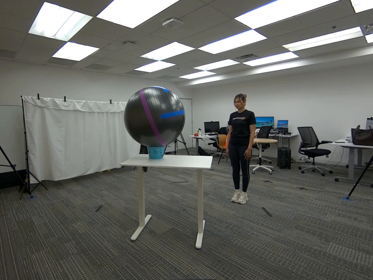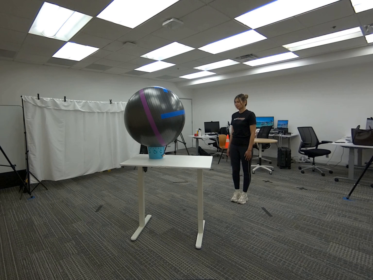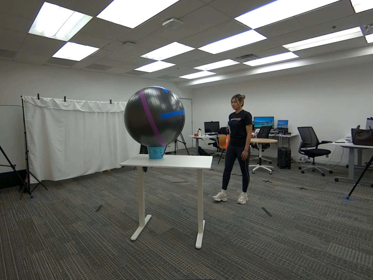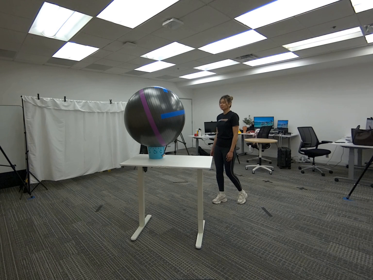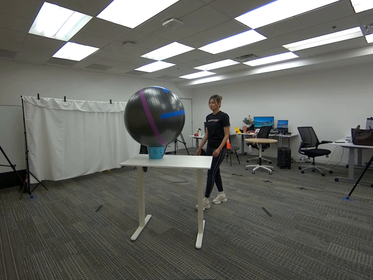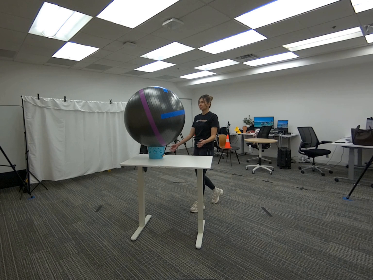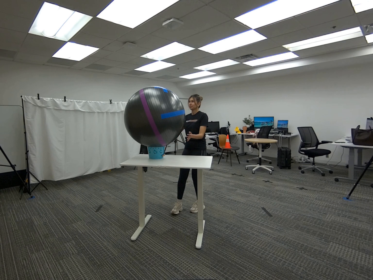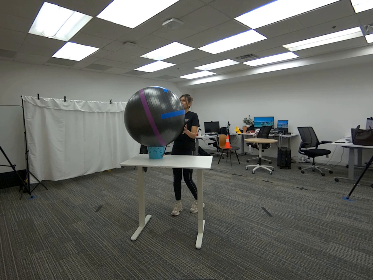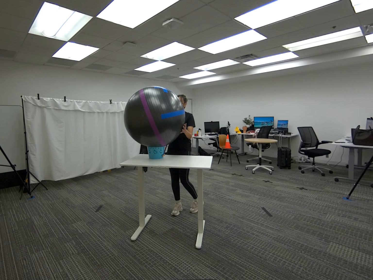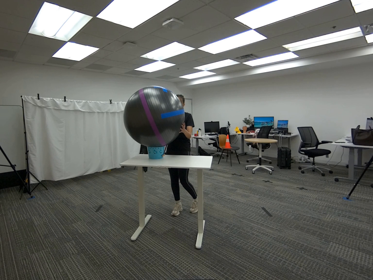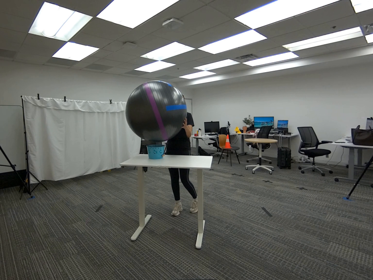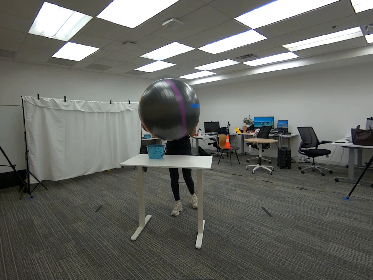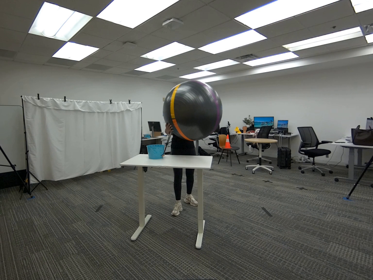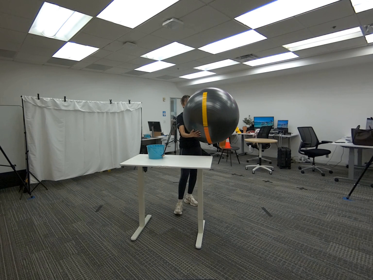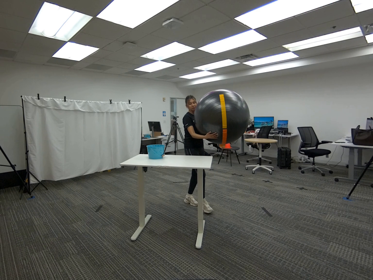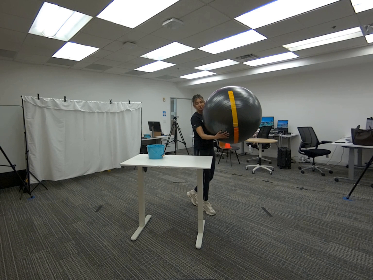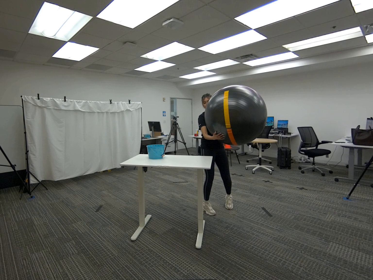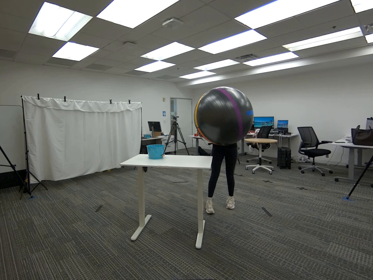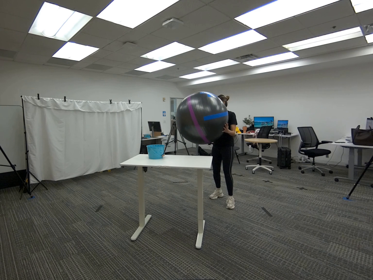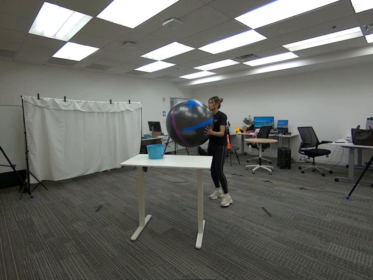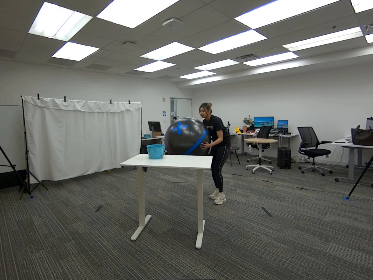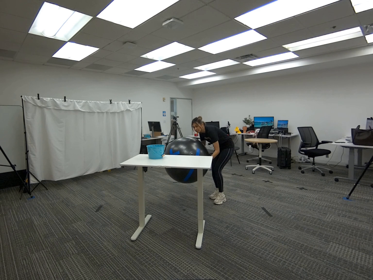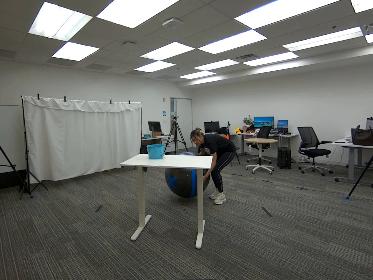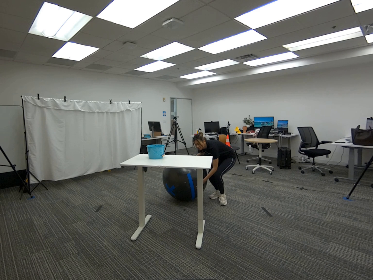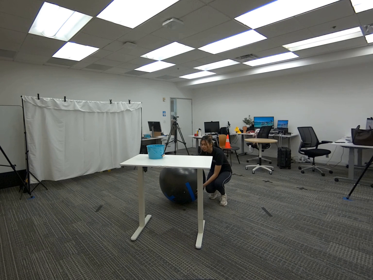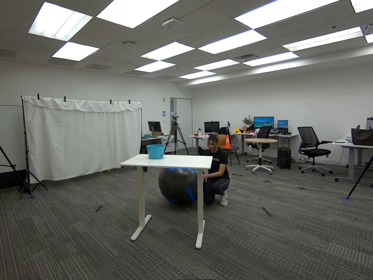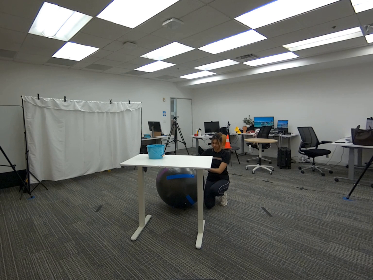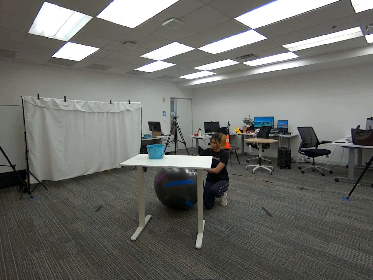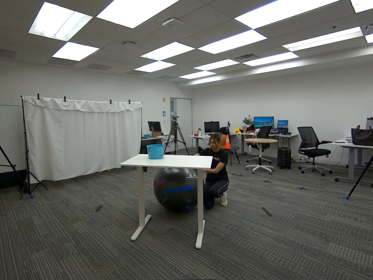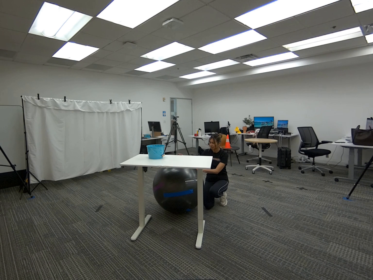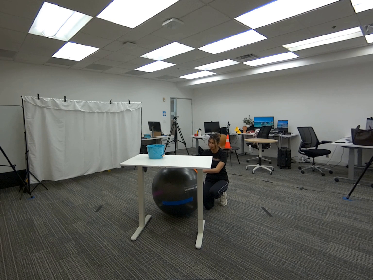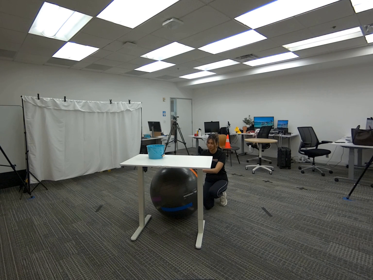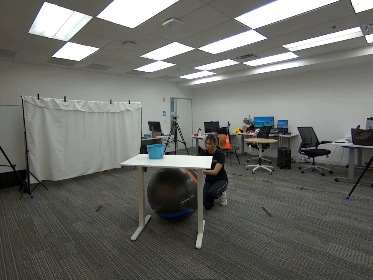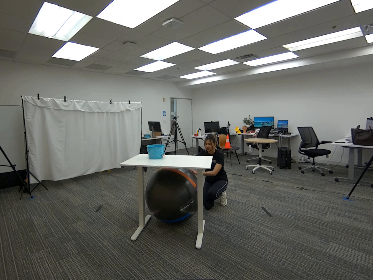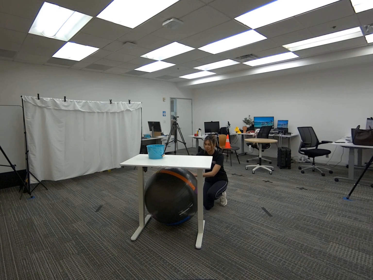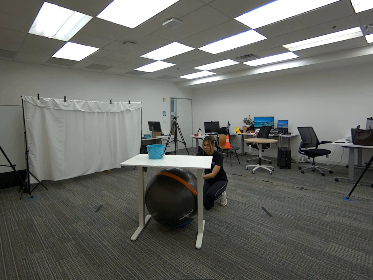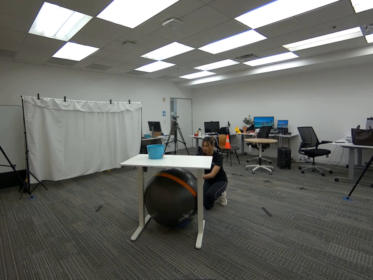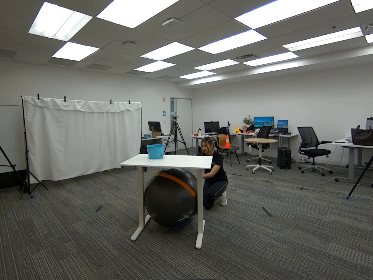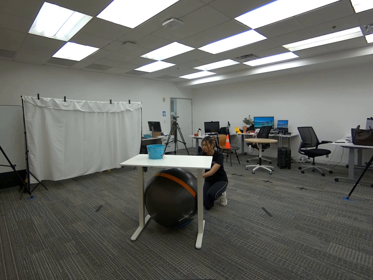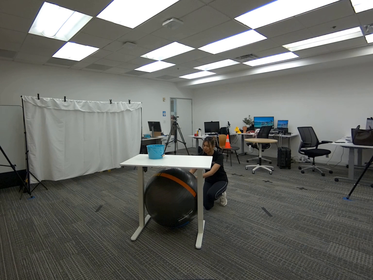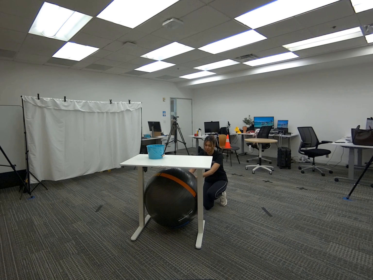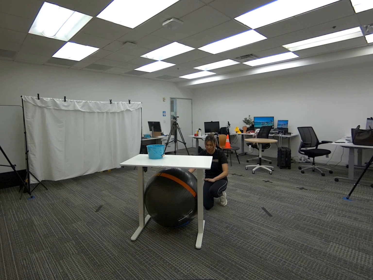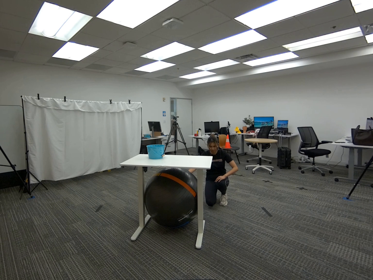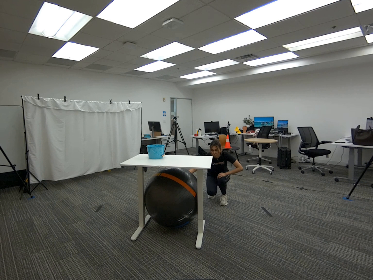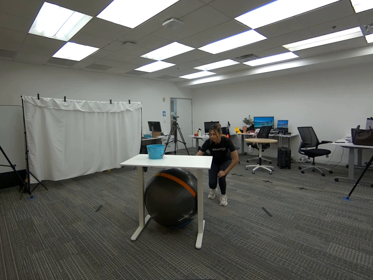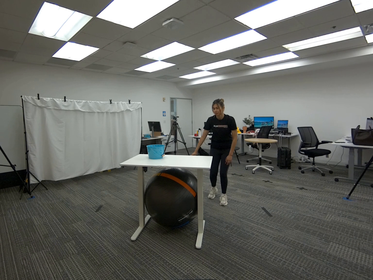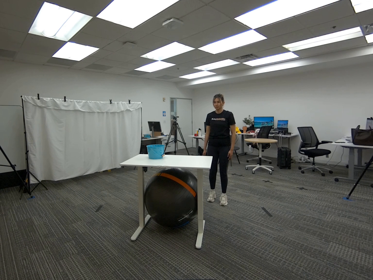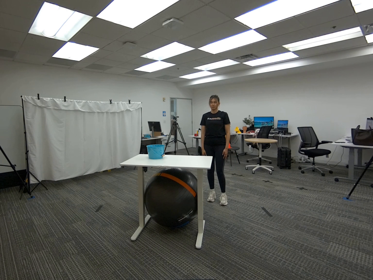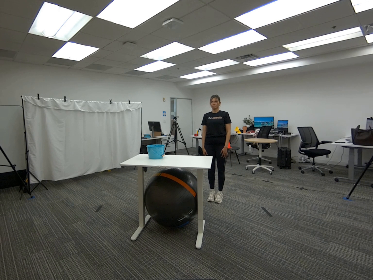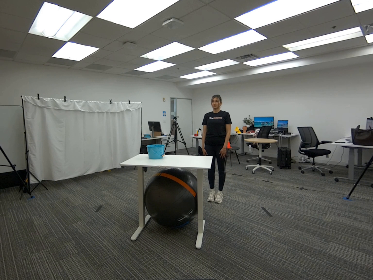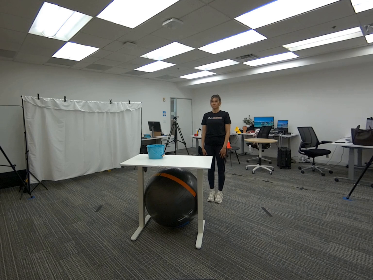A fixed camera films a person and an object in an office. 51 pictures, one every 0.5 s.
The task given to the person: Walk over to the yoga ball on the top of the white desk in the blue basket and hold onto the yoga ball with both hands and slowly roll the yoga ball under the desk while always keeping your hand on the yoga ball. Leave the yoga ball on the ground when complete.
